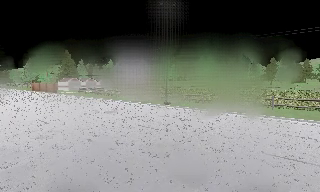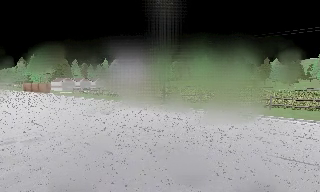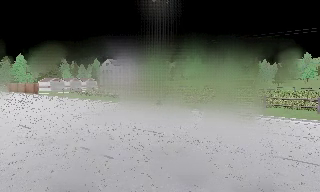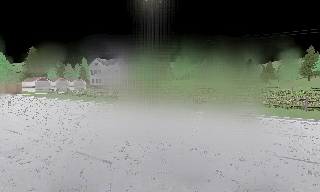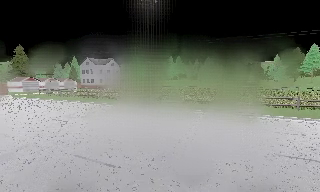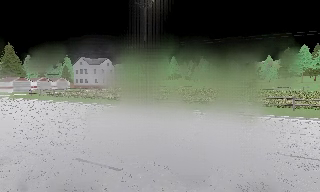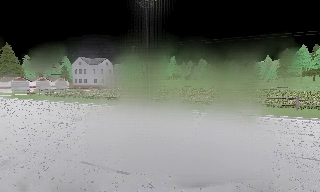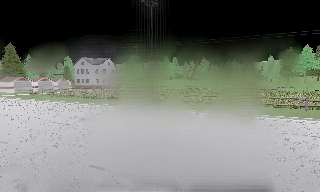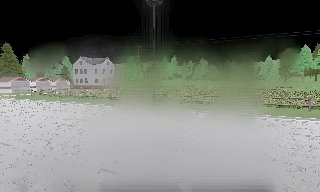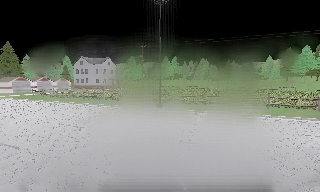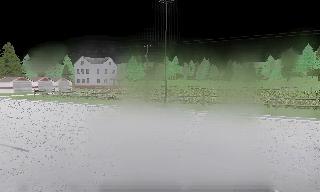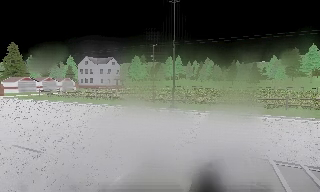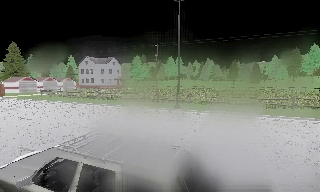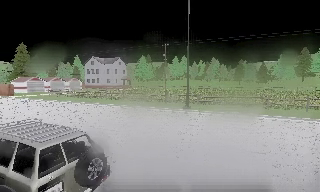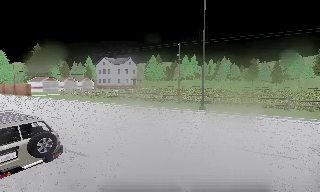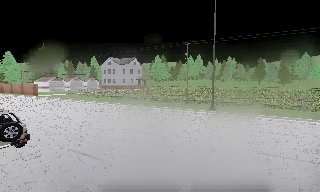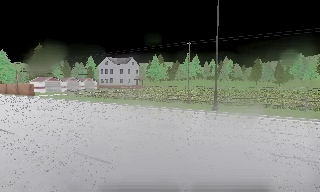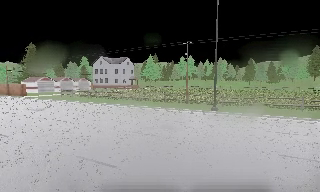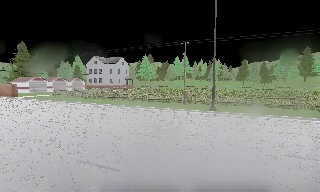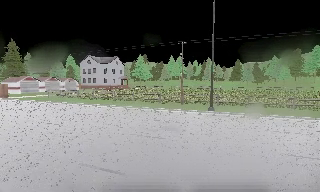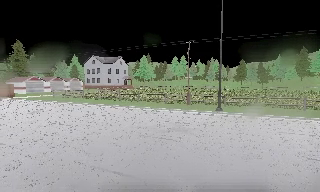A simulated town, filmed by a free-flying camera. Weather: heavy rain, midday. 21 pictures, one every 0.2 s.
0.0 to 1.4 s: The camera pans to its right, which is clockwise from overhead, by about 15 degrees. It travels to its left and forward, about 3.5 m.
1.4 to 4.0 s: The camera travels to its left and forward, about 7 m, so close, fixed things drift to the right.
The film runs forward here.
